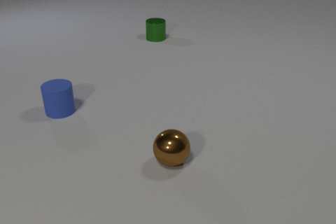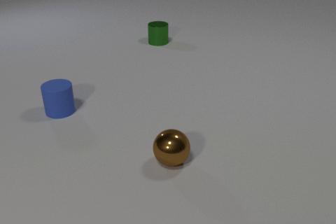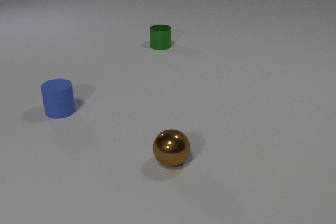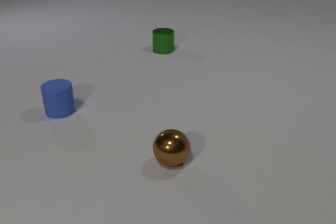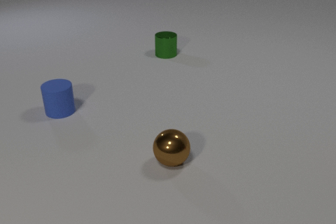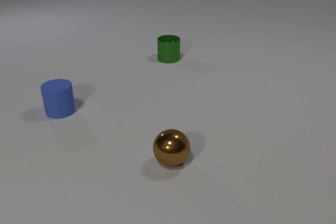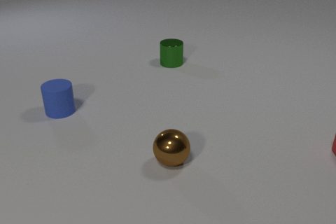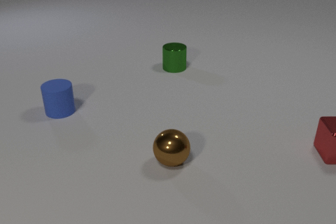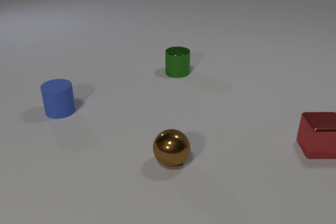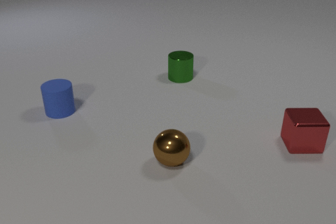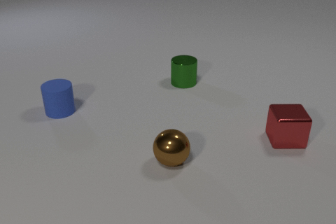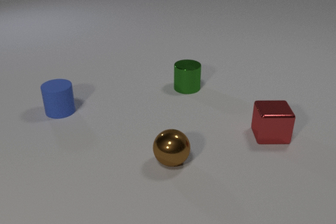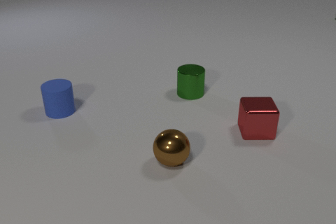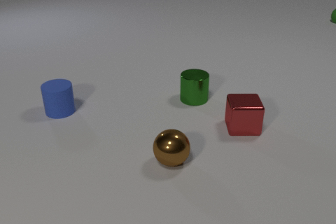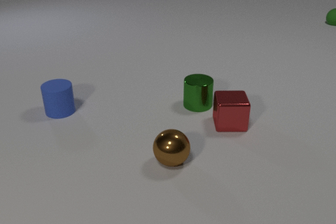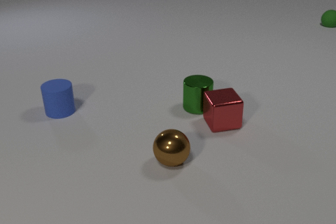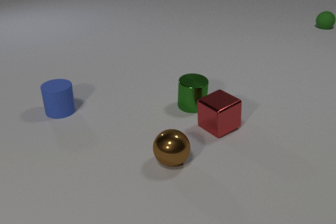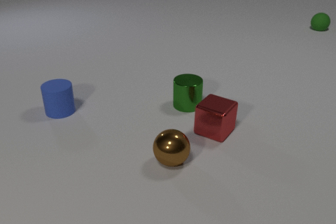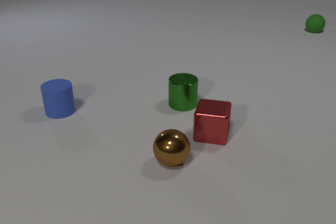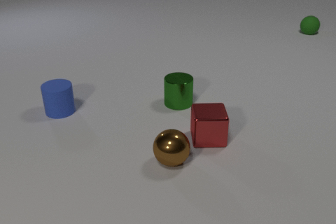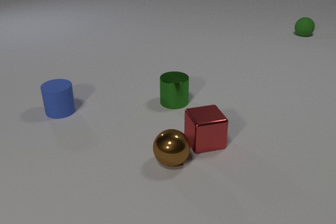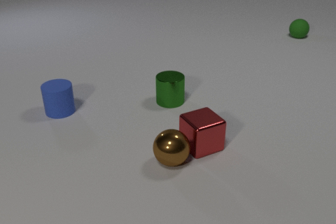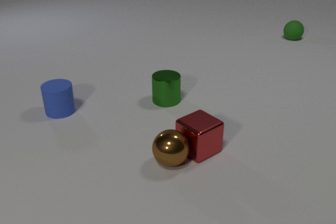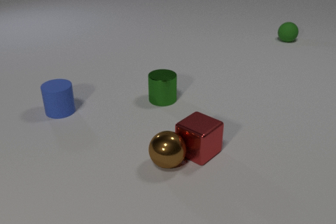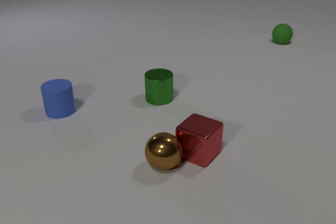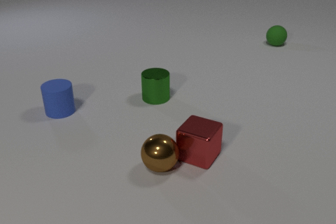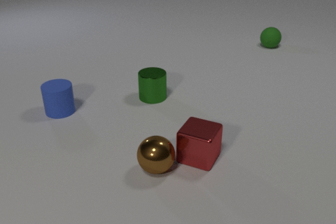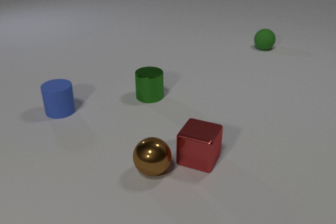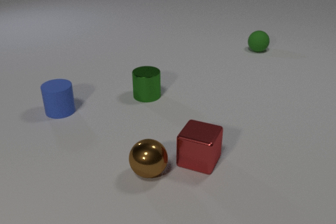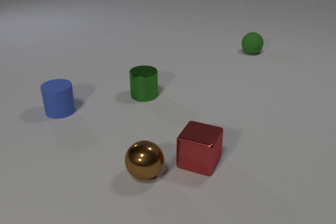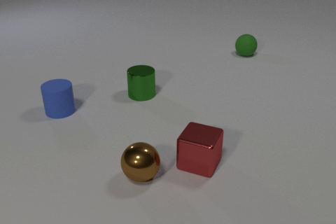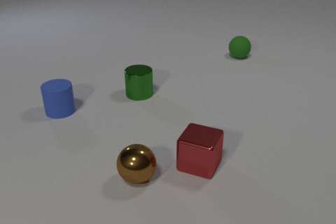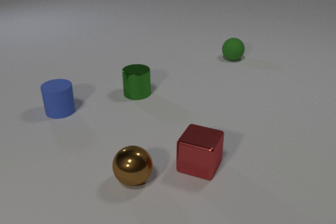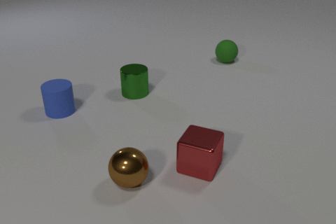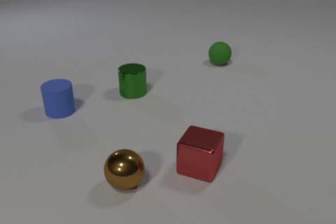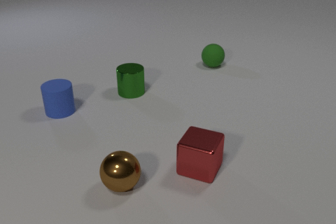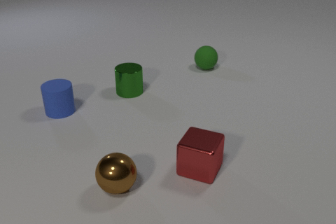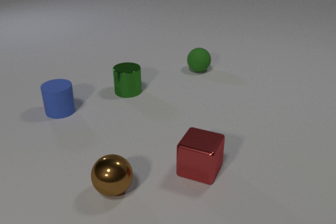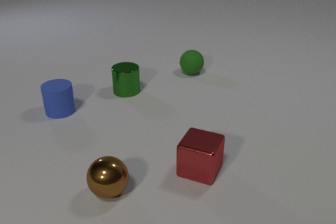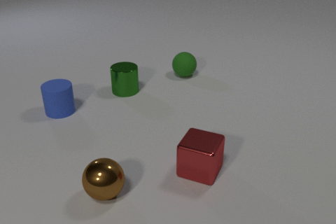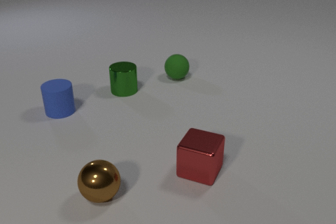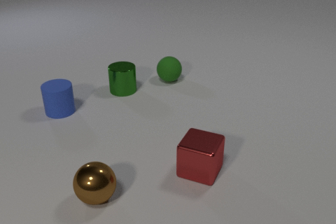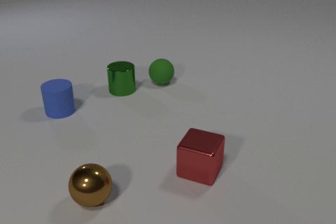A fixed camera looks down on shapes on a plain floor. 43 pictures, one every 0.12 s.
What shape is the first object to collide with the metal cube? cylinder.
How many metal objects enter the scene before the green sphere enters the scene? 1.
What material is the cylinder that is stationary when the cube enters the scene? rubber.
0.00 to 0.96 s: The red metal cube comes in at the right edge, slides to the left. The green metal cylinder slides toward the camera.
0.96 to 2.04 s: The red metal cube slides to the left, spins so that its near face slides to the right, counterclockwise seen from above. The green metal cylinder slides toward the camera. The green rubber sphere comes in at the right edge, rolls toward the camera and to the left. The red metal cube and the green metal cylinder collide.
2.04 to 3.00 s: The red metal cube slides toward the camera, spins so that its near face slides to the right, counterclockwise seen from above. The green metal cylinder slides to the left and away from the camera. The brown metal sphere rolls to the left and toward the camera. The green rubber sphere rolls toward the camera and to the left. The red metal cube and the brown metal sphere collide.
3.00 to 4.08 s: The red metal cube slides toward the camera. The green metal cylinder slides to the left and away from the camera. The brown metal sphere rolls to the left and toward the camera. The green rubber sphere rolls toward the camera and to the left.
4.08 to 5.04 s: The green metal cylinder slides to the left and away from the camera. The brown metal sphere rolls to the left and toward the camera. The green rubber sphere rolls to the left and toward the camera.
